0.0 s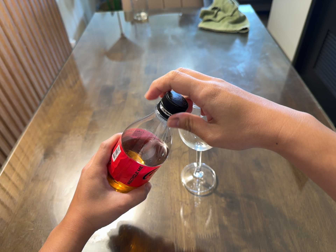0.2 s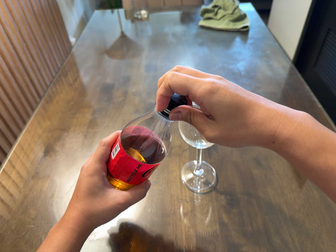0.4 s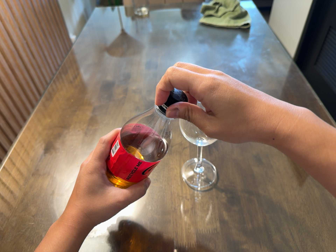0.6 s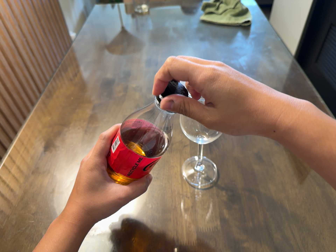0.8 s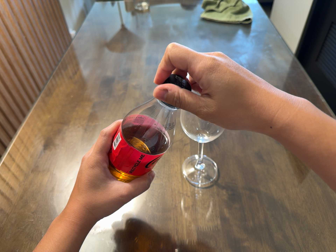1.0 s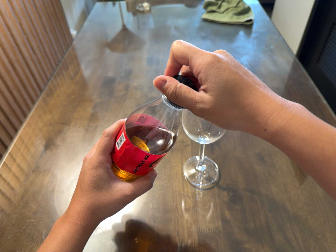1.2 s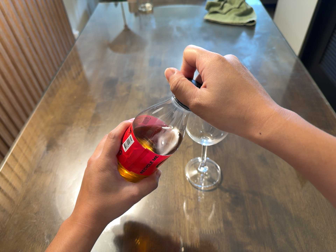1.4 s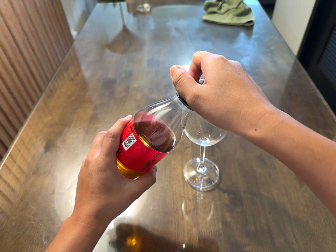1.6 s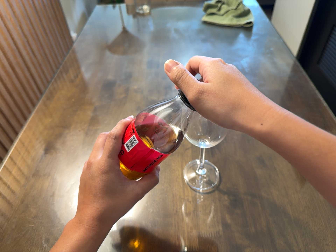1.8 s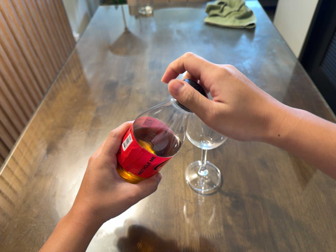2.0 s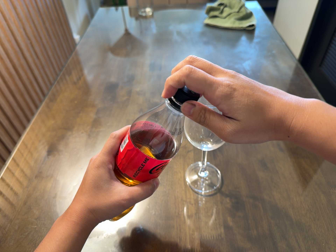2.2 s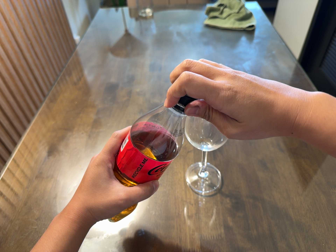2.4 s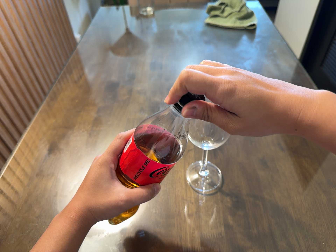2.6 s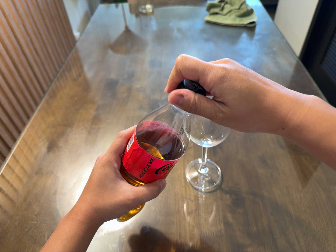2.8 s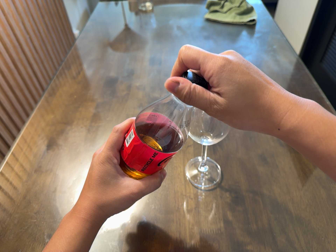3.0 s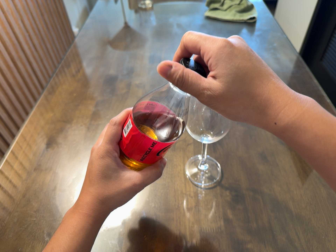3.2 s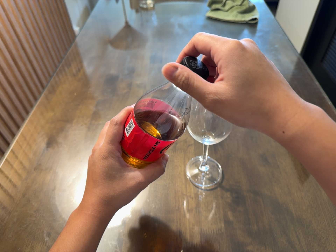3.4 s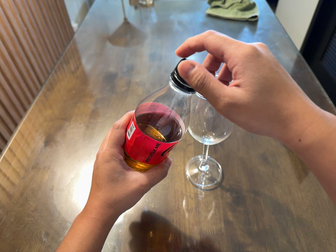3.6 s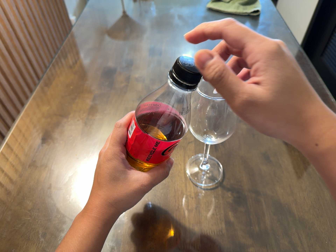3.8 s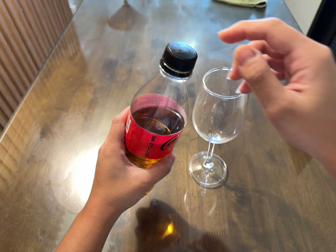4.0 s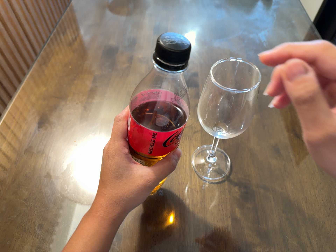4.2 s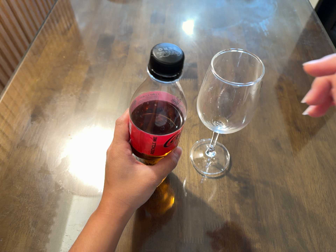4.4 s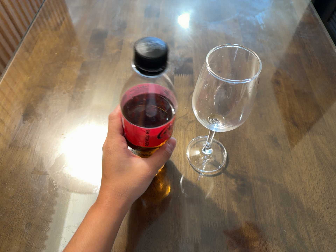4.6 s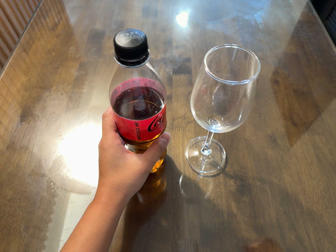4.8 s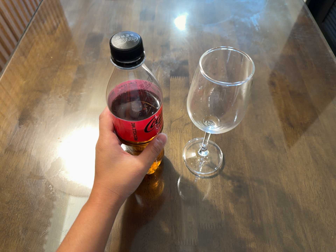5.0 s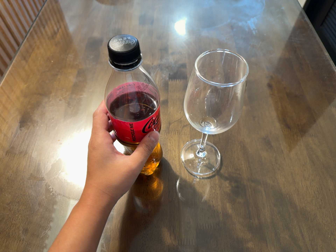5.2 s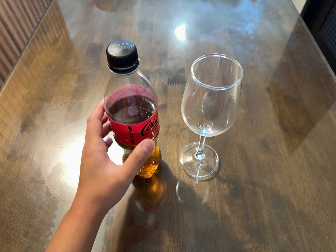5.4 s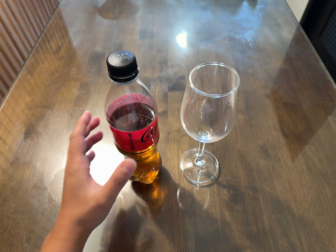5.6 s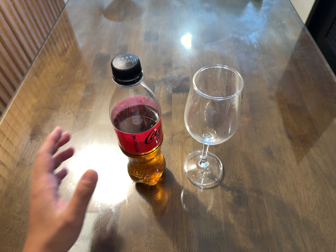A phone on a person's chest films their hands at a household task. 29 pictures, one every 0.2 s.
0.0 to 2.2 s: The camera keeps its place and its aim.
2.2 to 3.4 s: The camera shifts only a little, or ends up much as it began.
3.4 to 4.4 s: The camera travels forward, about 8 cm, so what stands in front looms larger. Its aim tips toward the bottom of its view by about 10 degrees, and the scene shifts upward.
4.4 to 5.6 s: The camera shifts only a little, or ends up much as it began.
The film runs backward here.
